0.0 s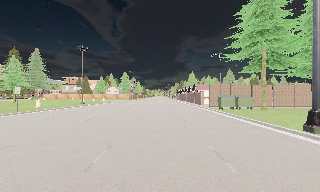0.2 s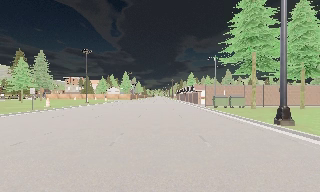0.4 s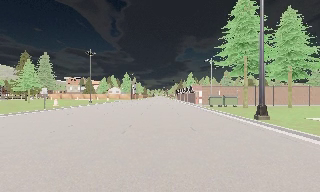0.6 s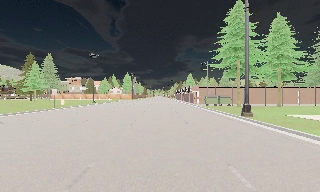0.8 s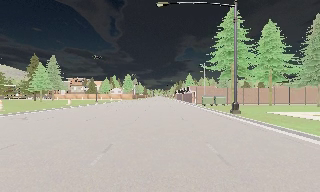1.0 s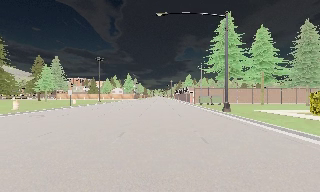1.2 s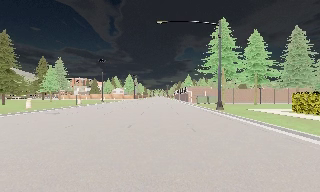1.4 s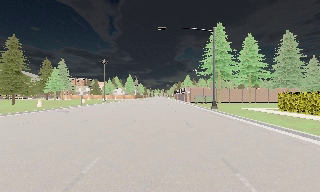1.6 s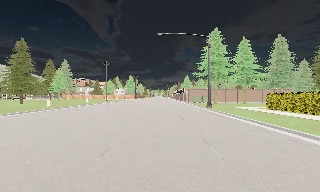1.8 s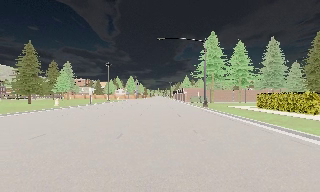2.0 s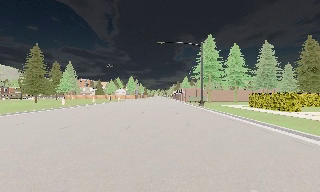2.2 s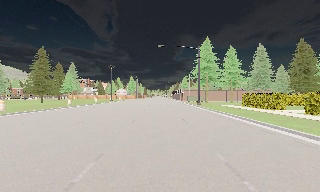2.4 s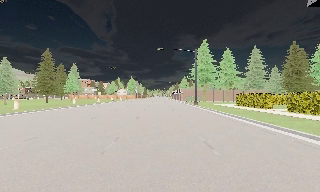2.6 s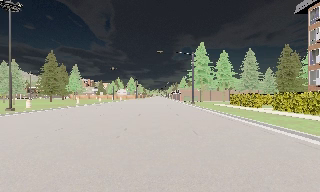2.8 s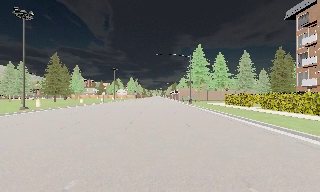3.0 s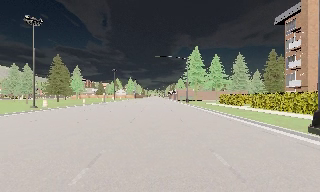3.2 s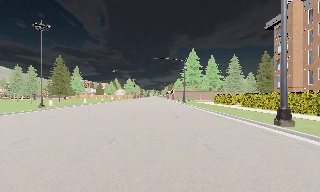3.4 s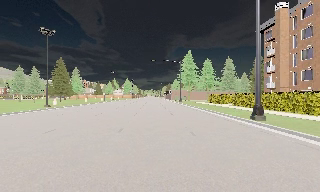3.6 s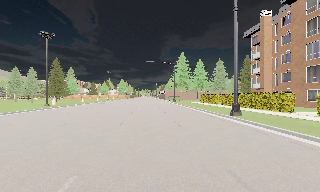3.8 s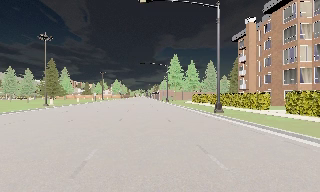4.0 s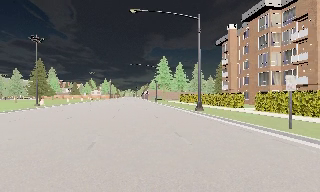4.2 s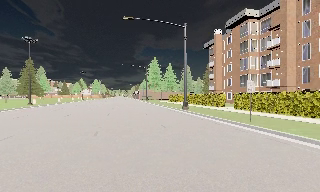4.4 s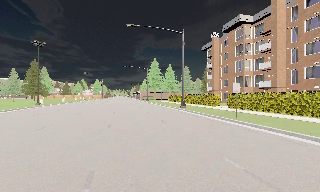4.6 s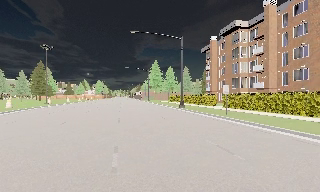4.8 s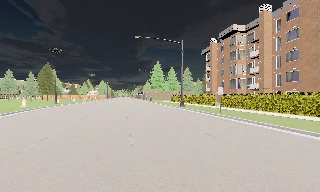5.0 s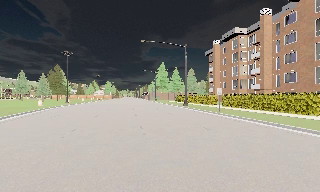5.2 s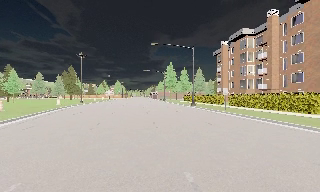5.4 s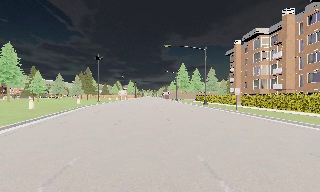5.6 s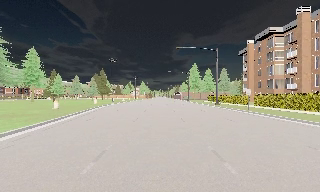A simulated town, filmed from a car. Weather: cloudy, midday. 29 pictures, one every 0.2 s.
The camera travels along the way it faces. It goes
backward.
0.0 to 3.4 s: The camera travels backward, about 35 m, so what stands in front gets smaller.
3.4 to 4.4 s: The scene slides to the left, as the camera pans about 10 degrees to its right. It travels backward, about 10 m, so what stands in front gets smaller.
4.4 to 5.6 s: The camera pans to its left, which is counterclockwise from overhead, by about 15 degrees. It travels backward, about 9 m, so what stands in front gets smaller. It loses speed.
The film runs backward here.
